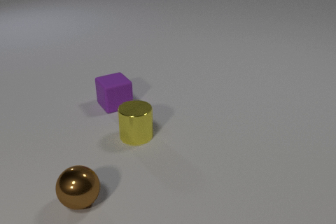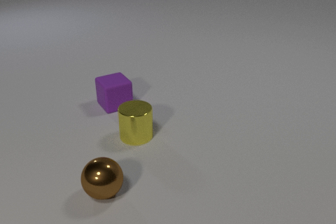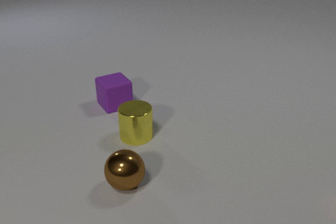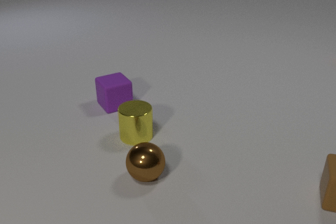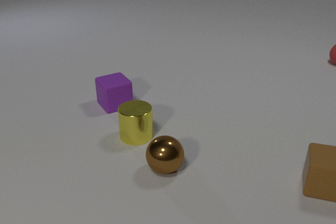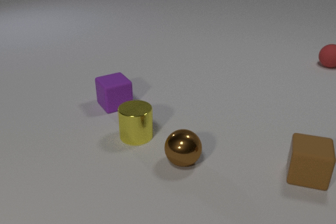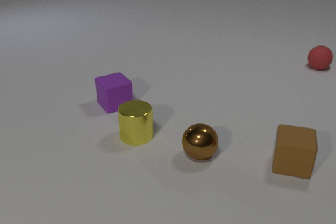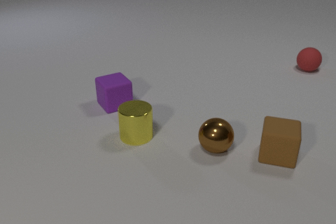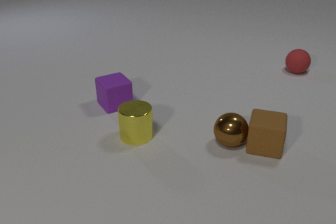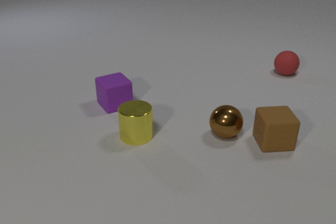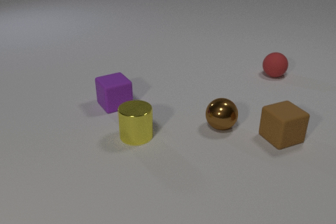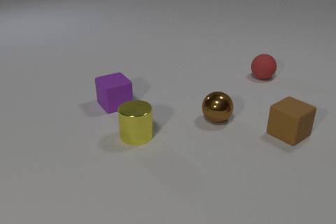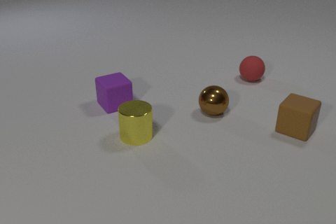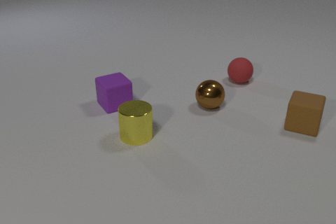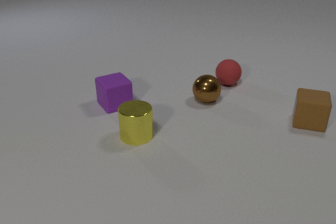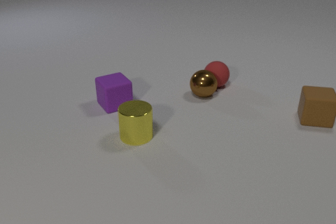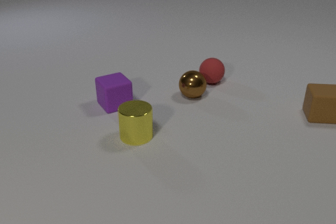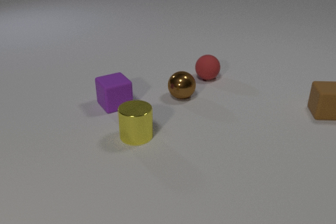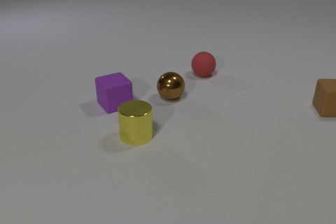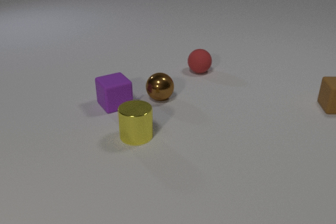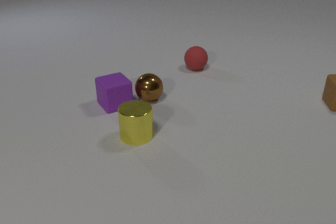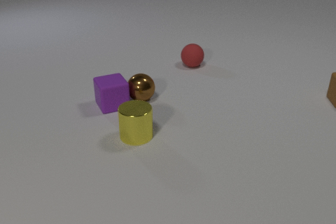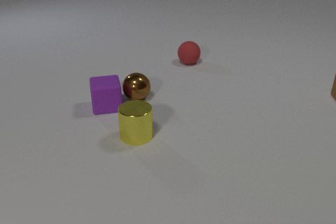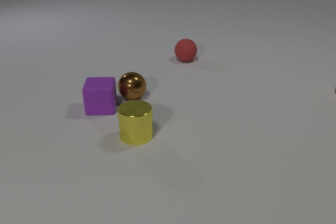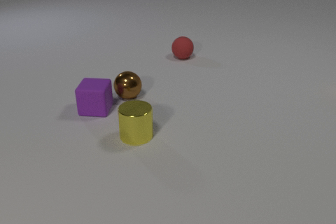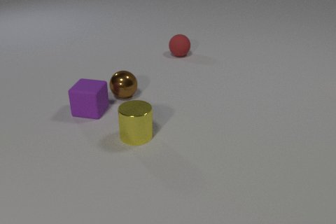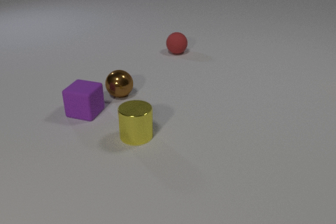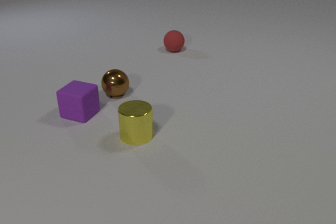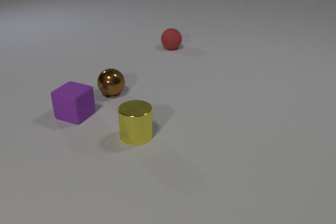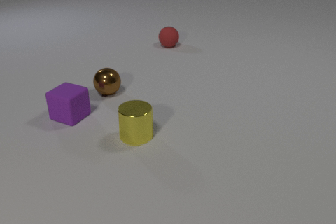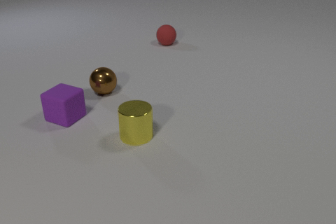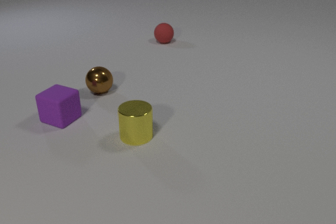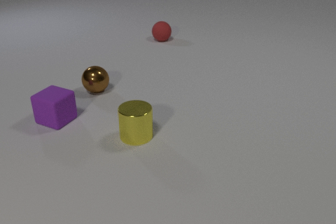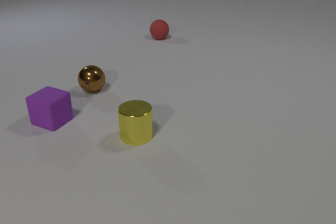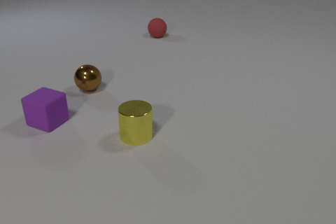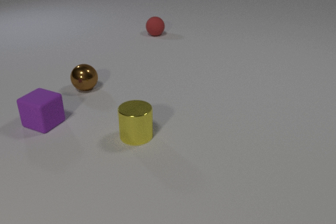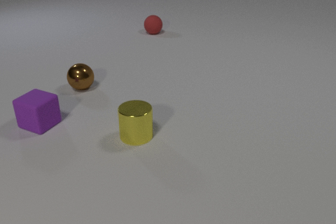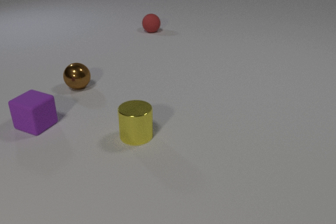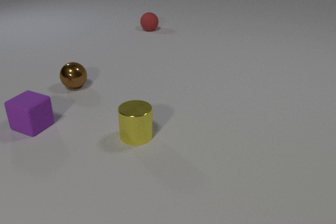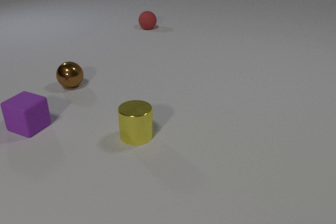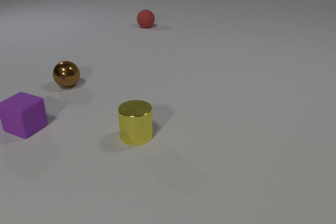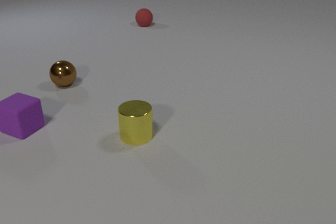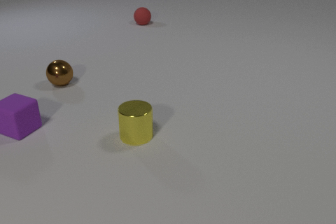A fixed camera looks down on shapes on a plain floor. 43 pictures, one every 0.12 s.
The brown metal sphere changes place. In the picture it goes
away from the camera.
The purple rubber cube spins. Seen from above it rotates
clockwise.
0.00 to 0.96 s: The brown rubber cube comes in at the right edge, slides to the left and away from the camera. The brown metal sphere rolls to the right and away from the camera. The red rubber sphere comes in at the right edge, rolls to the left and toward the camera. The brown rubber cube and the brown metal sphere collide.
0.96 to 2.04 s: The brown rubber cube slides away from the camera and to the right, spins so that its near face slides to the right, counterclockwise seen from above. The brown metal sphere rolls away from the camera and to the left. The red rubber sphere rolls to the left and toward the camera. The brown metal sphere and the red rubber sphere collide.
2.04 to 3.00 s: The brown rubber cube slides away from the camera and to the right, leaves at the right edge. The brown metal sphere rolls to the left. The red rubber sphere rolls away from the camera and to the left. The purple rubber cube slides to the left, spins clockwise seen from above by about 45 degrees, its near face sliding to the left. The brown metal sphere and the purple rubber cube collide.
3.00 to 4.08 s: The brown metal sphere rolls to the left and away from the camera. The red rubber sphere rolls away from the camera and to the left. The purple rubber cube slides to the left.
4.08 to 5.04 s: The brown metal sphere rolls to the left and away from the camera. The red rubber sphere rolls away from the camera. The purple rubber cube slides to the left.
How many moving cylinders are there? 0.
What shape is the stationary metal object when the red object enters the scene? cylinder.
How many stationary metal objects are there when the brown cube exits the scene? 1.
